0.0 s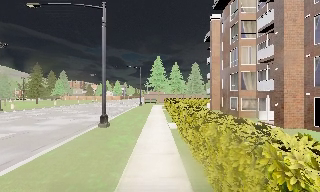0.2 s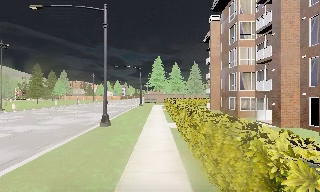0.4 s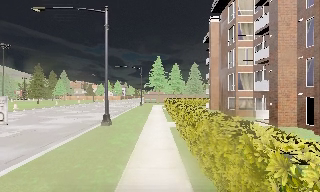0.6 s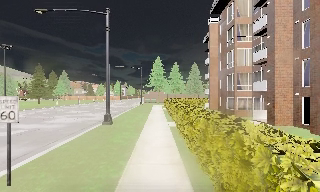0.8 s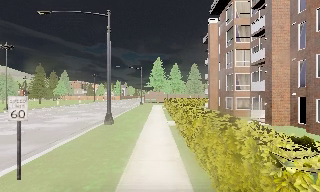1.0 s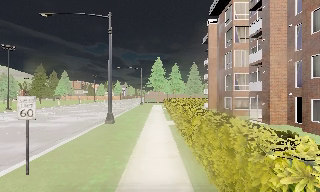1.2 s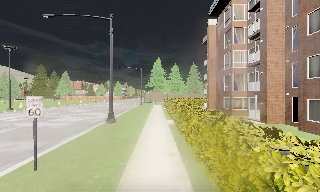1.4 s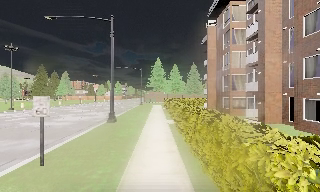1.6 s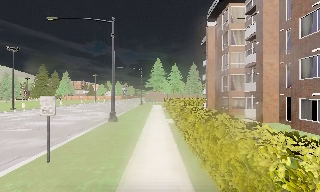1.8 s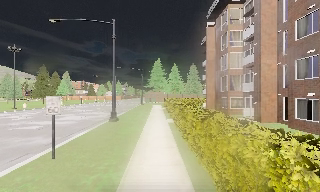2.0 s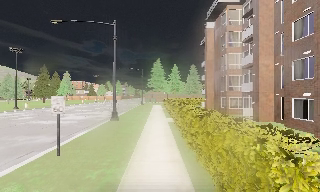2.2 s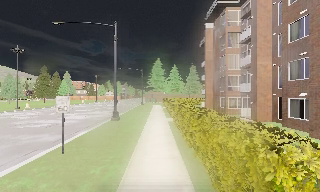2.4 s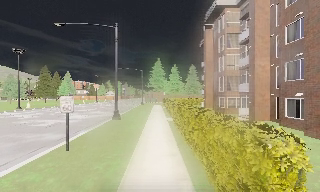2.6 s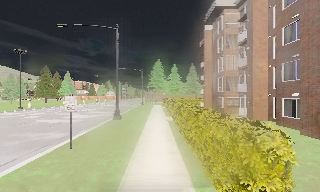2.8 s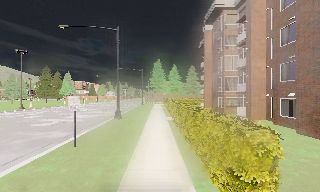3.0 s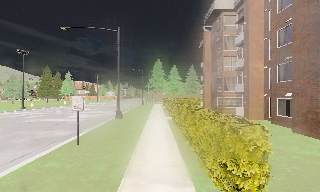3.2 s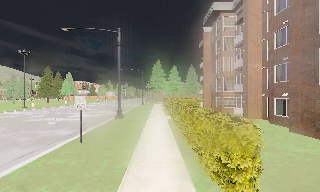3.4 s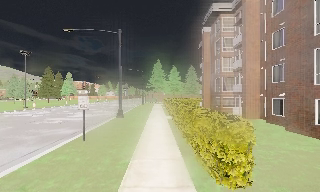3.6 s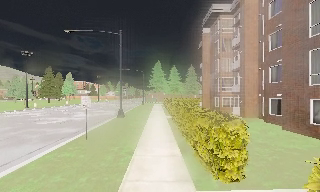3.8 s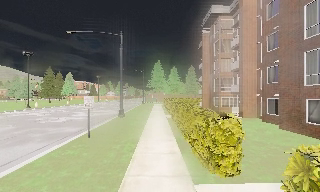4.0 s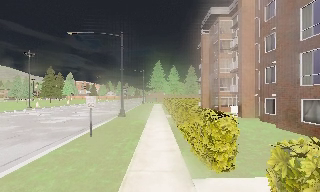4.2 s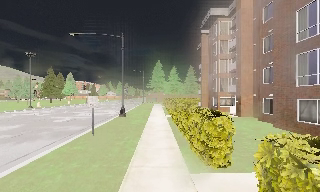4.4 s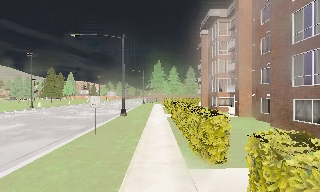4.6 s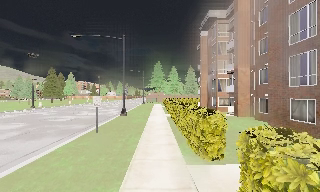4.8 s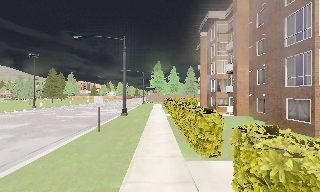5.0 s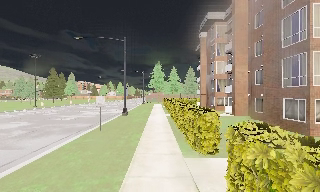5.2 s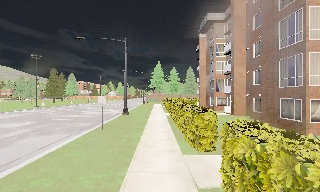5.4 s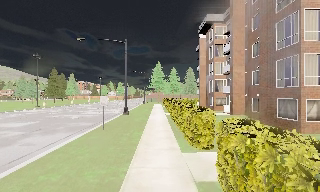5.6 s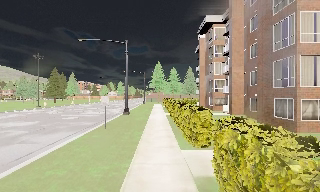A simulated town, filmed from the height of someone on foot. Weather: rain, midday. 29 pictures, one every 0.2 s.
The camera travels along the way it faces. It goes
backward.
0.0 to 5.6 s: The camera travels backward, about 9 m, so what stands in front gets smaller.
The film runs backward here.
